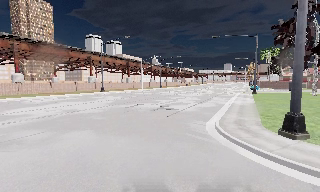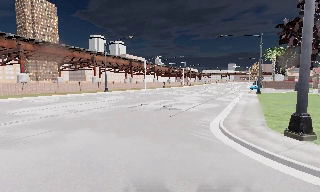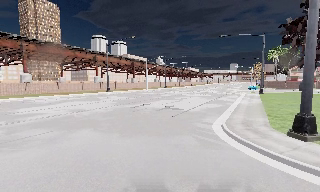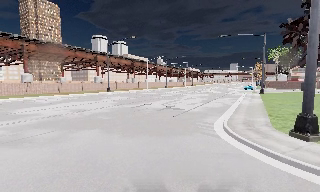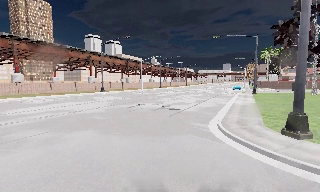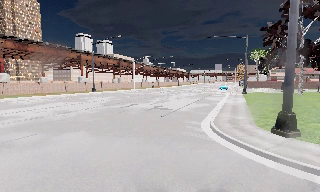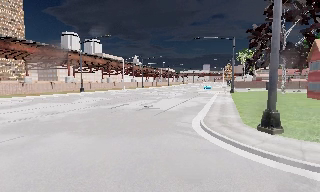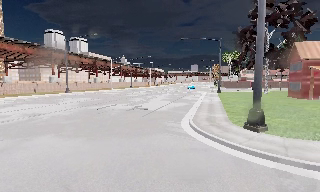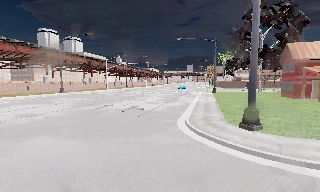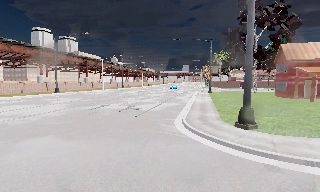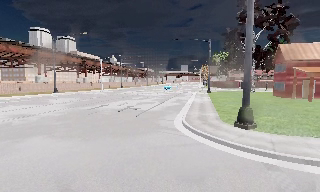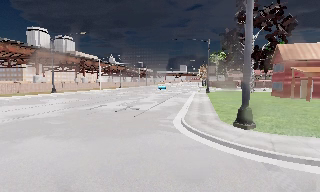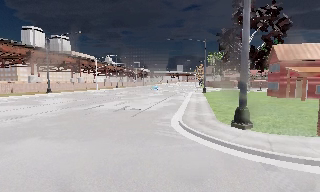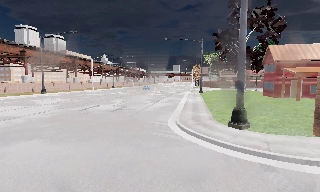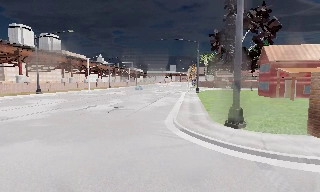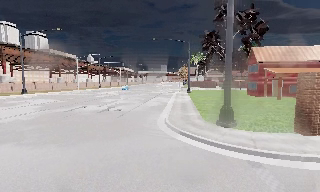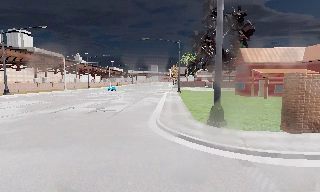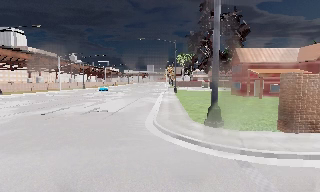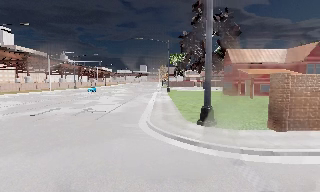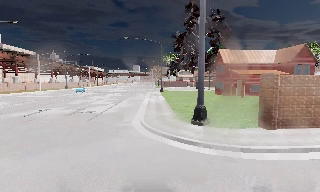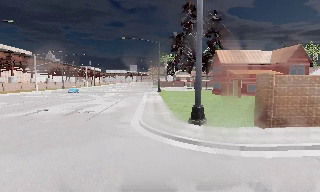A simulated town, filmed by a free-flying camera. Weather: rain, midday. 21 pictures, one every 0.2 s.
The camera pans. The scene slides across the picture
to the left.
The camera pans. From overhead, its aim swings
clockwise.
0.0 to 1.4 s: The camera pans to its right, which is clockwise from overhead, by about 10 degrees.
1.4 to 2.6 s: The camera shifts only a little, or ends up much as it began.
2.6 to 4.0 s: The camera swings to its right by about 15 degrees, and the scene slides to the left.
The film runs forward here.
